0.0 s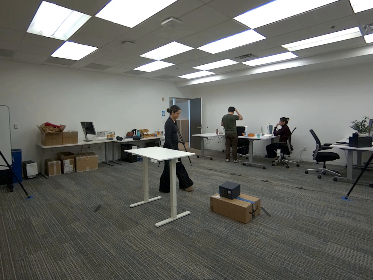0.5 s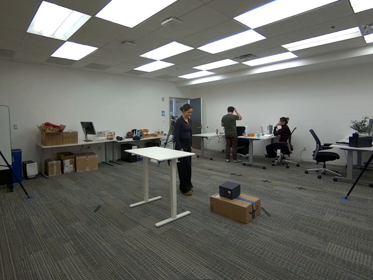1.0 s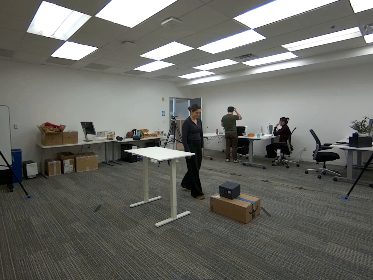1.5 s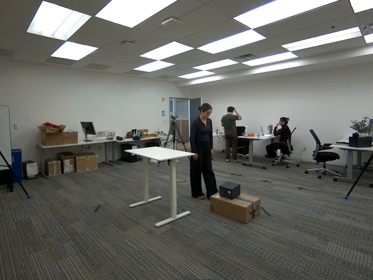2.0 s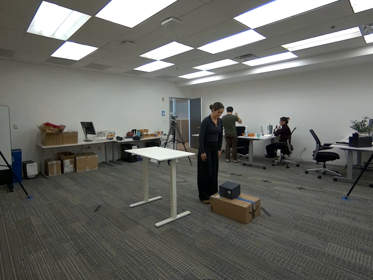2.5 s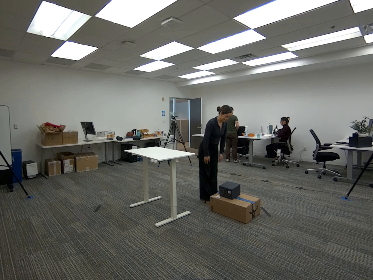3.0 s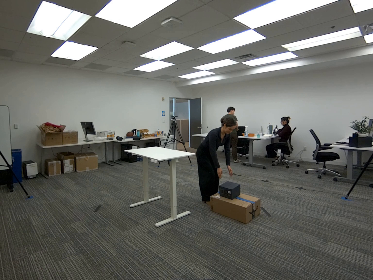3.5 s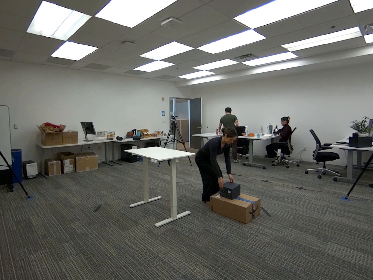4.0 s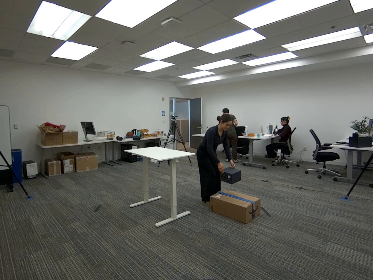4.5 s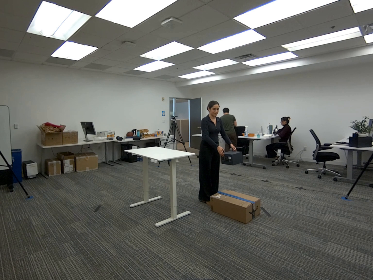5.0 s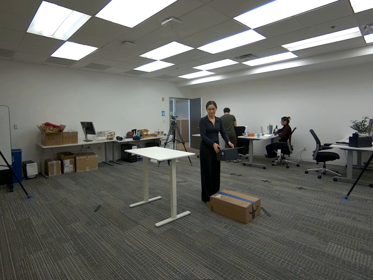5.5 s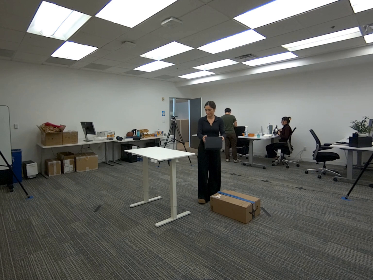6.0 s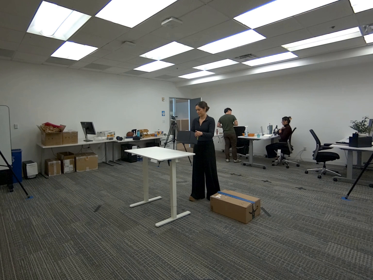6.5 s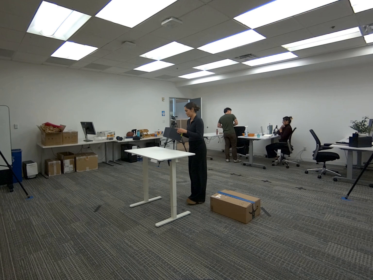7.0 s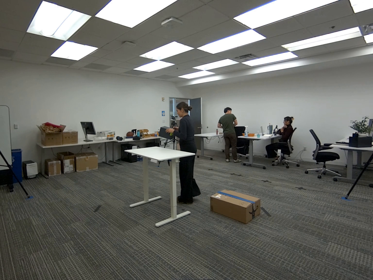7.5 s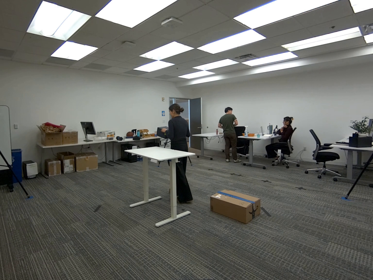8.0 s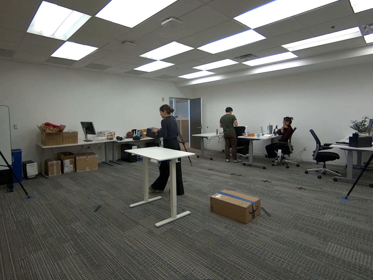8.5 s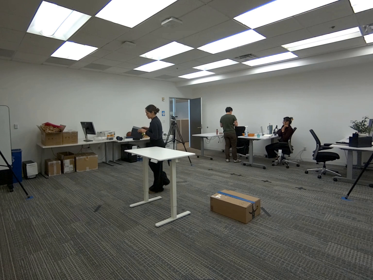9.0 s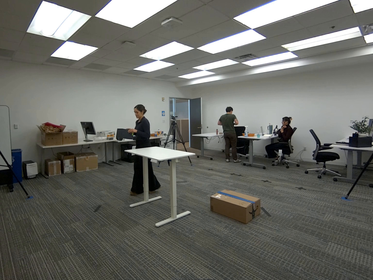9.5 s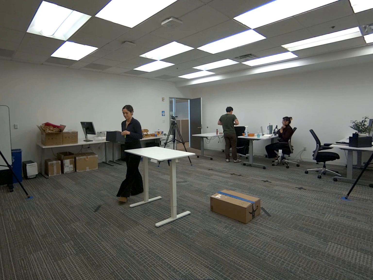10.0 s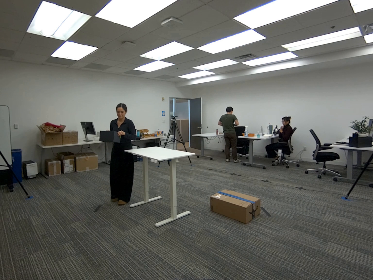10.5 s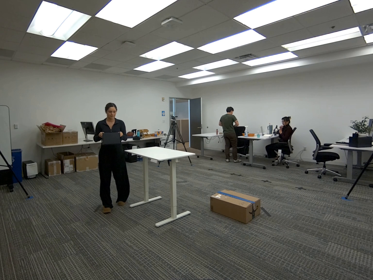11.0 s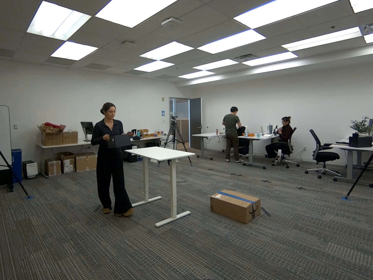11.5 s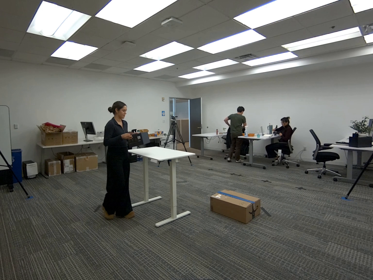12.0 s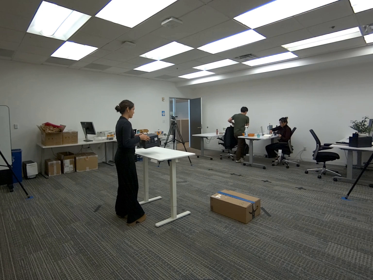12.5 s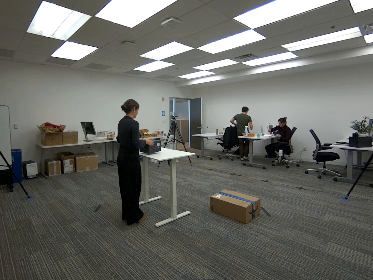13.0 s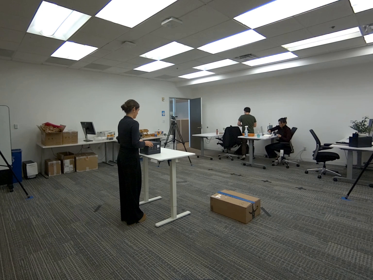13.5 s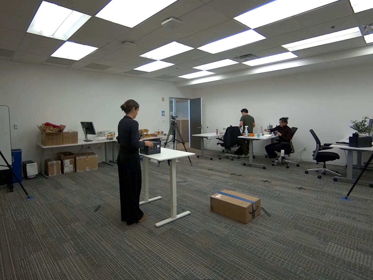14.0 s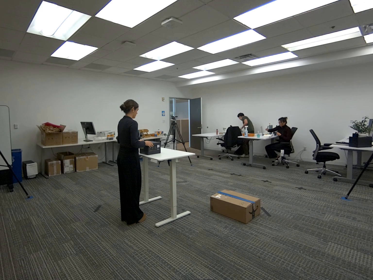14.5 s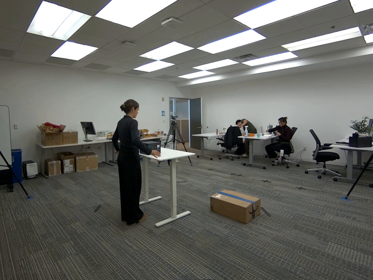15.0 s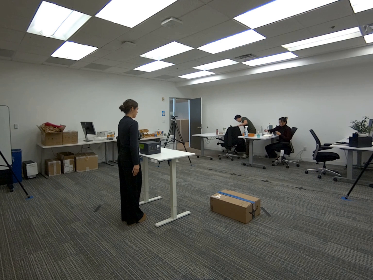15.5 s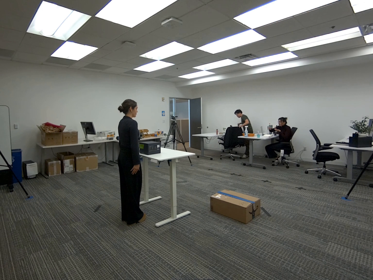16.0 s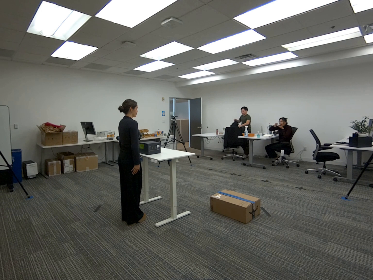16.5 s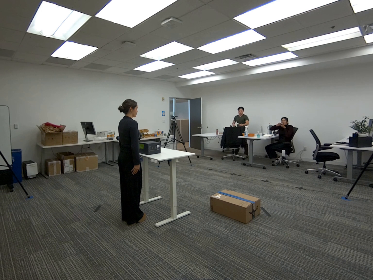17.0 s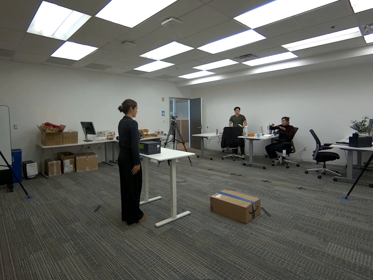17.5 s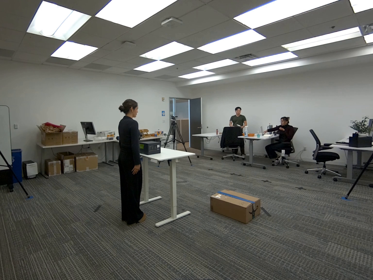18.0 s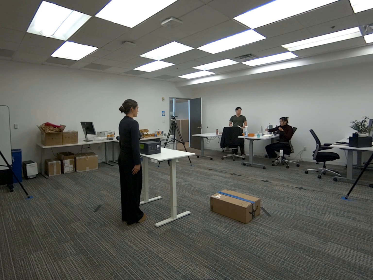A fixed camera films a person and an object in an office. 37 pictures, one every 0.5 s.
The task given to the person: Walk to the black square box on the big brown cardboard box, pick up the black square box with both hands, and place the black square box on the white desk.
